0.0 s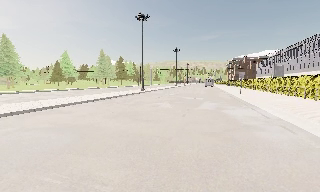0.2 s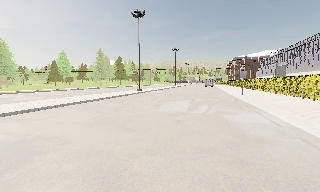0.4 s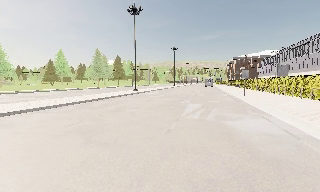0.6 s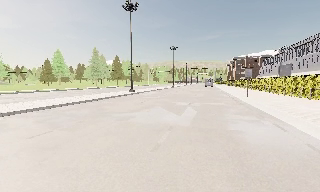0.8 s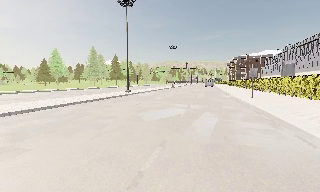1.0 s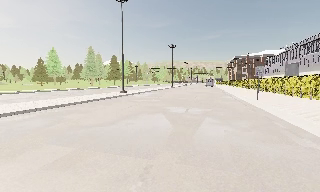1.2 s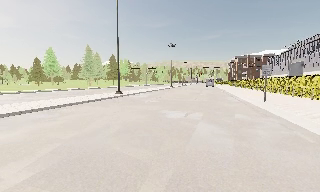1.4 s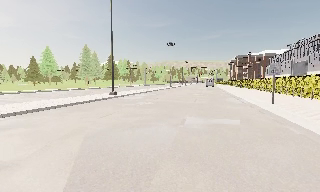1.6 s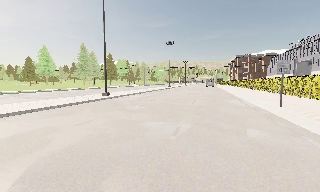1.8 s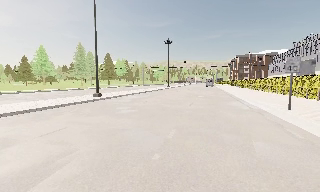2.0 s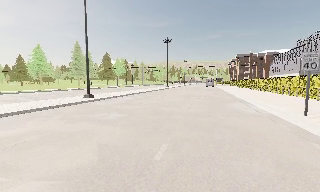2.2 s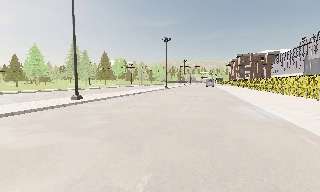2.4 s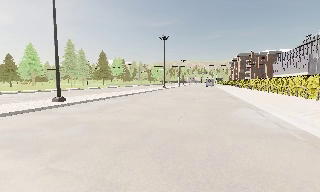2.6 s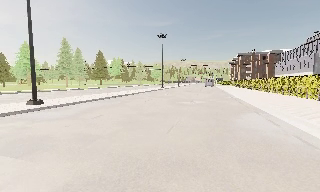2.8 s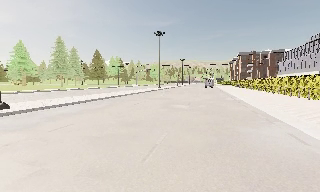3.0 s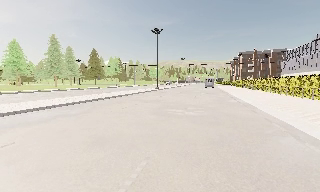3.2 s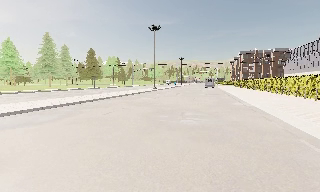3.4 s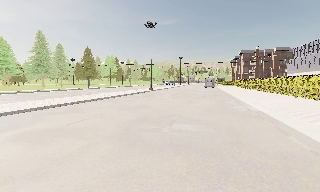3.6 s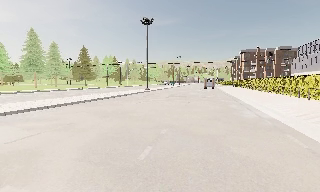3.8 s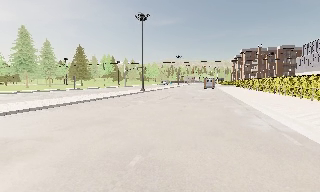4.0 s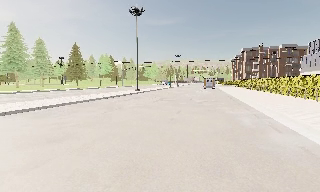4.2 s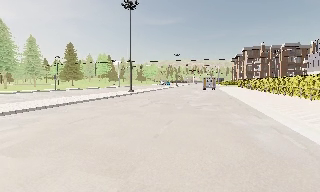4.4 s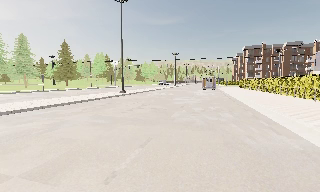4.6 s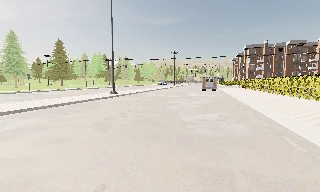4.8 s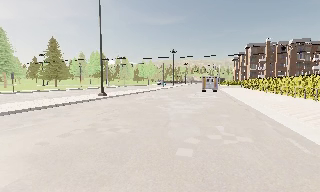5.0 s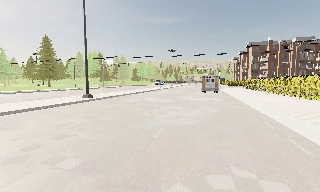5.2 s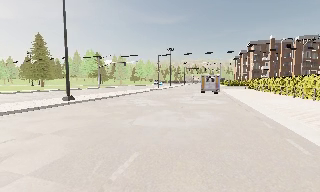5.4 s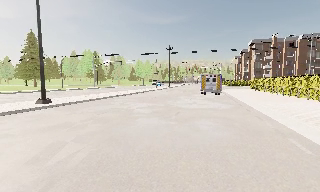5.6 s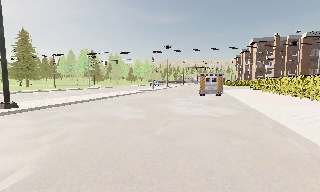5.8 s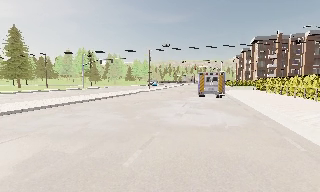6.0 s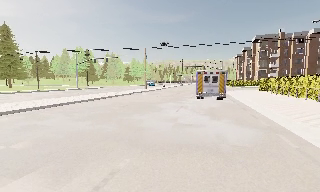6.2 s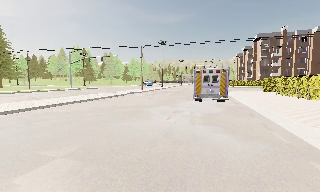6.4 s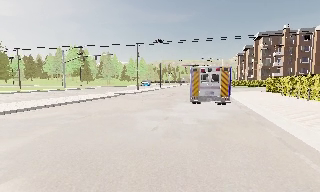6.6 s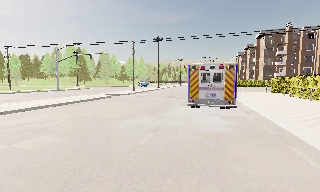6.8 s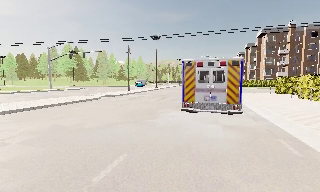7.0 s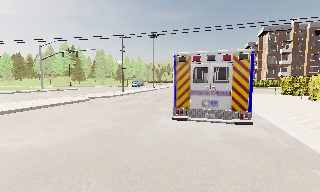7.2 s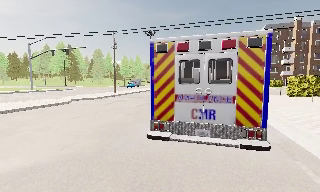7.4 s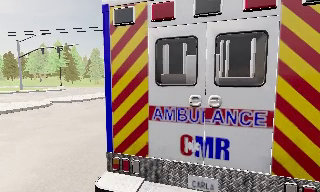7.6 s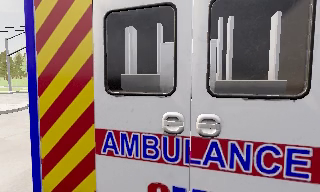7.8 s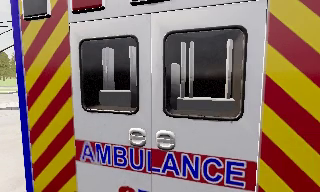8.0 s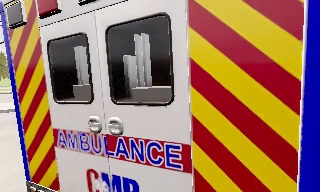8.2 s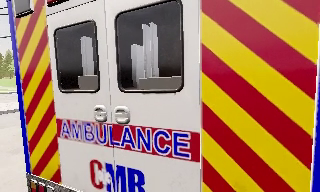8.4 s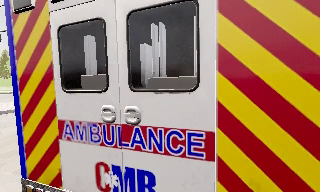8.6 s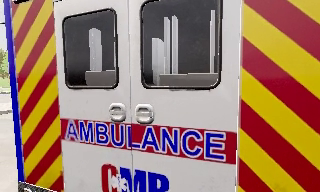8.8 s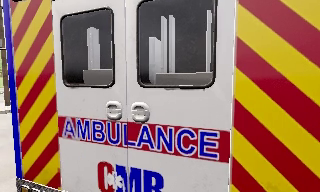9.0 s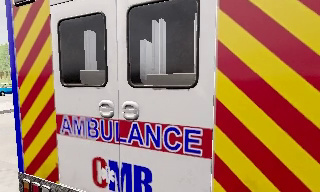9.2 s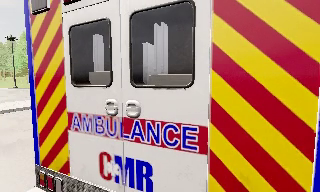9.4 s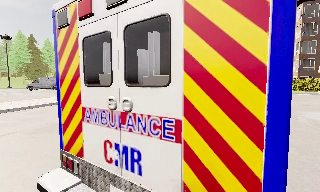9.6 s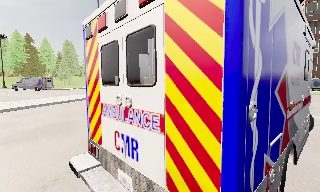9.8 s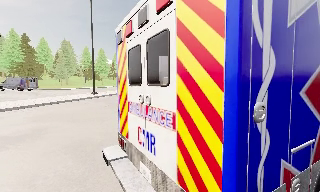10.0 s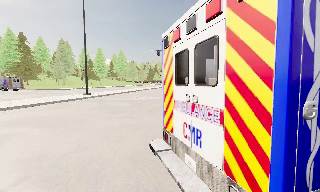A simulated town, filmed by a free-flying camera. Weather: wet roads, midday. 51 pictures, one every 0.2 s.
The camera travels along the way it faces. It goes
forward.
0.0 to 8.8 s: The camera travels forward, about 70 m, so what stands in front looms larger.
8.8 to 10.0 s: The camera travels forward and to its right, about 7 m, so what stands in front looms larger.
The film runs forward here.
